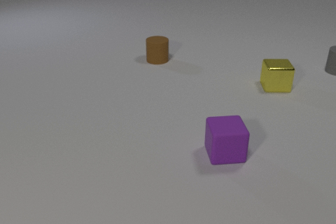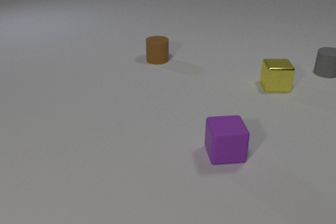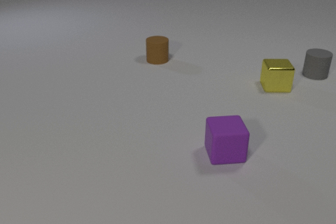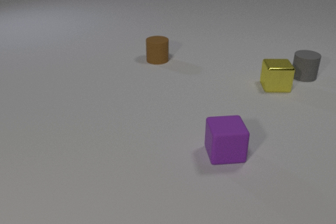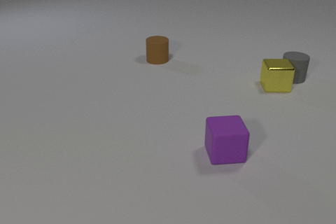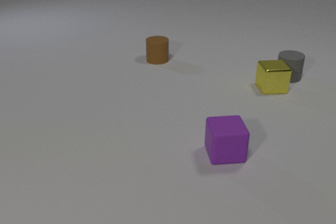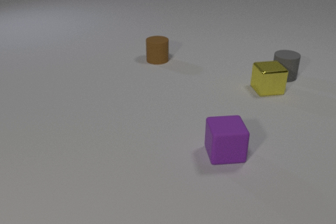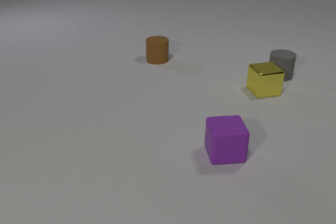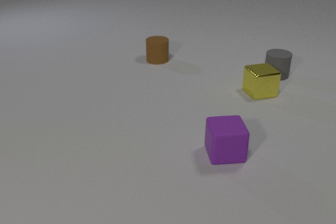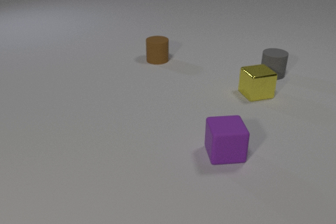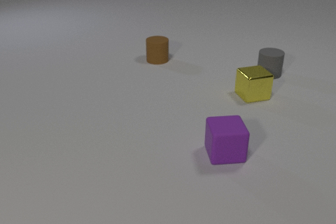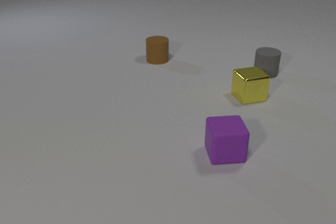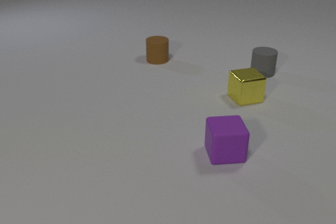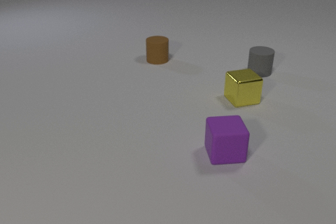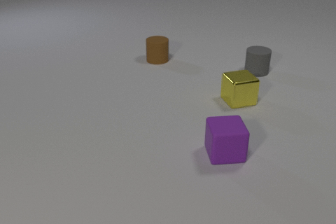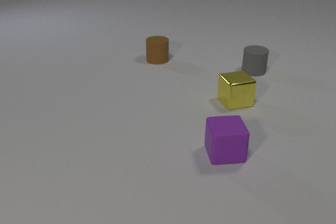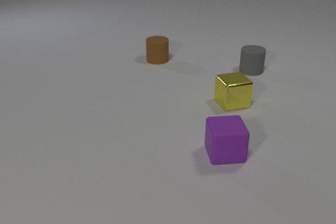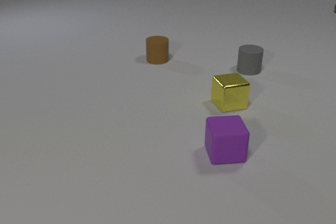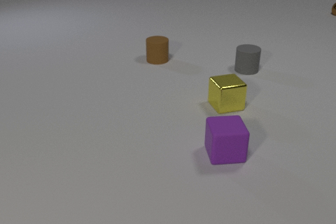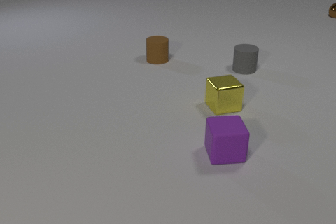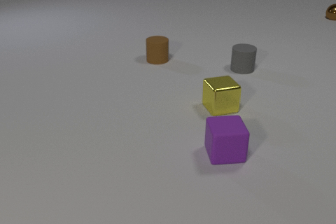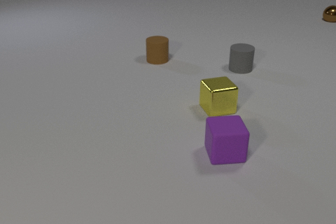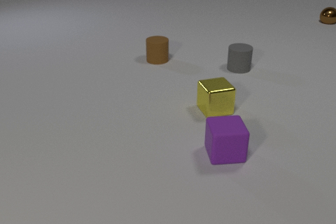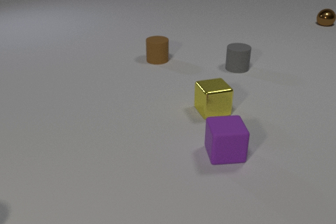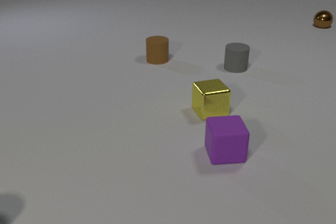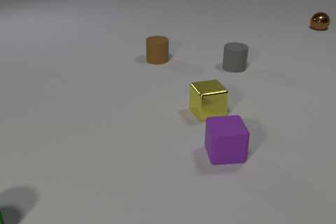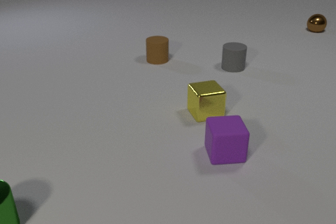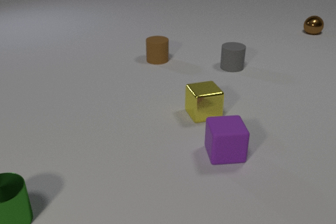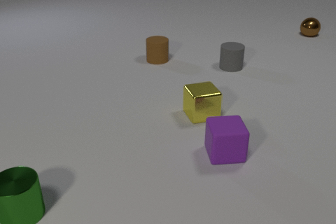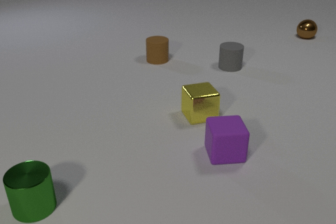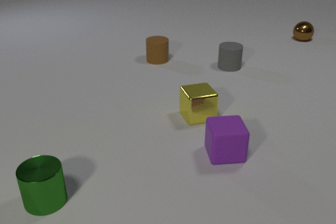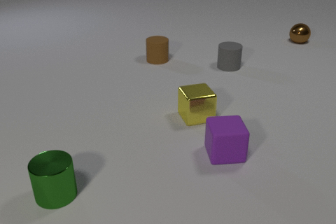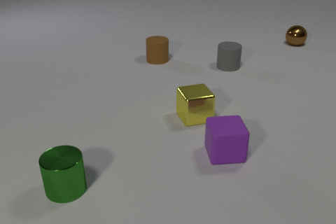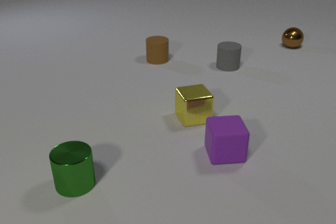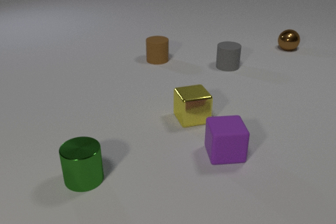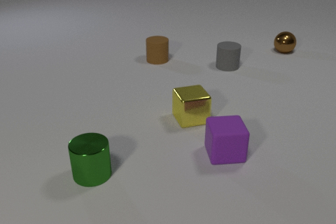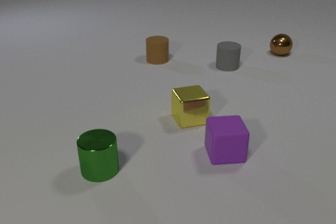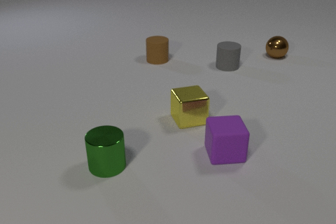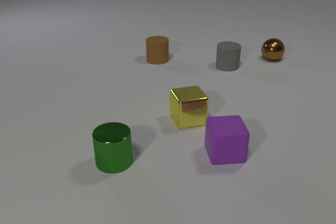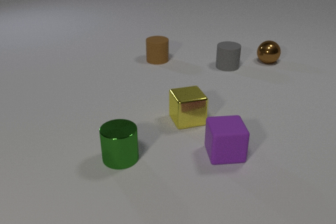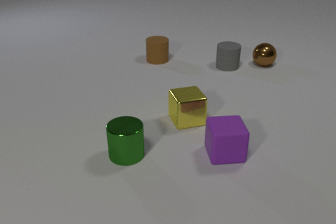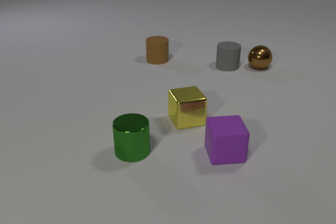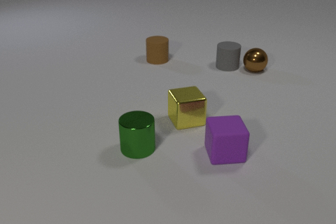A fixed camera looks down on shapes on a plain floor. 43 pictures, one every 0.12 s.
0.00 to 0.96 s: The gray rubber cylinder slides to the left and toward the camera. The yellow metal cube slides toward the camera and to the left. The gray rubber cylinder and the yellow metal cube collide.
0.96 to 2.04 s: The gray rubber cylinder slides to the left. The yellow metal cube slides toward the camera and to the left. The brown metal sphere comes in at the right edge.
2.04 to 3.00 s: The gray rubber cylinder slides to the left. The yellow metal cube slides to the left and toward the camera. The brown metal sphere rolls toward the camera.
3.00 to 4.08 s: The gray rubber cylinder slides to the left. The yellow metal cube slides to the left and toward the camera. The green metal cylinder slides to the right and away from the camera. The brown metal sphere rolls toward the camera.
4.08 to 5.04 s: The green metal cylinder slides to the right and away from the camera. The brown metal sphere rolls toward the camera and to the left.
What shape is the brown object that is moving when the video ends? sphere.
How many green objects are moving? 1.
What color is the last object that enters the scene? green.
